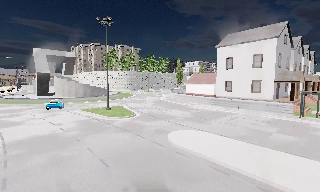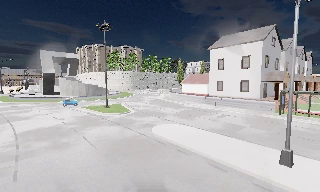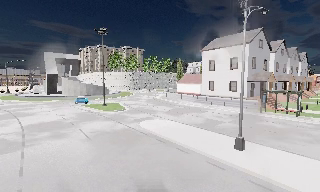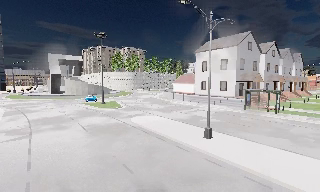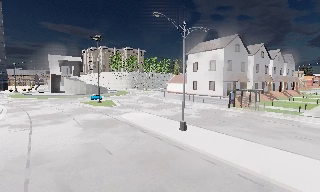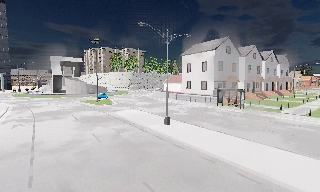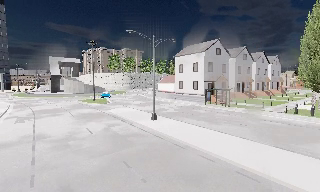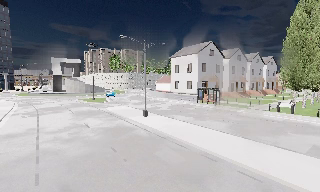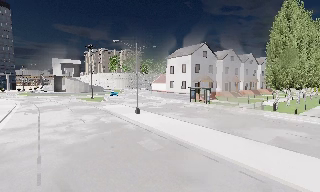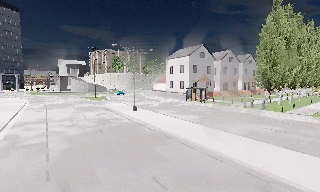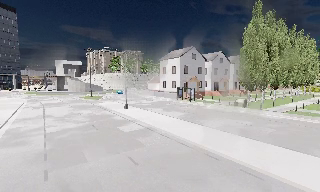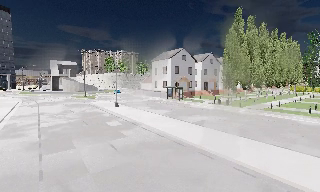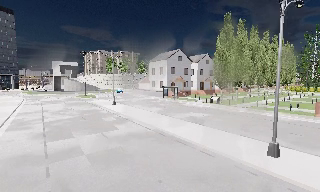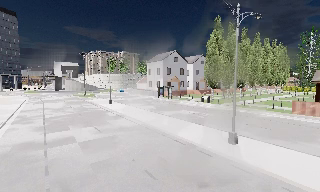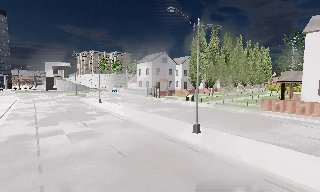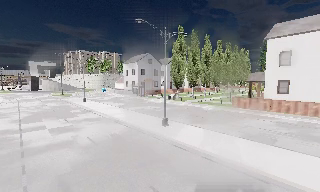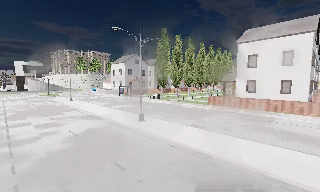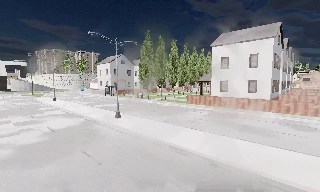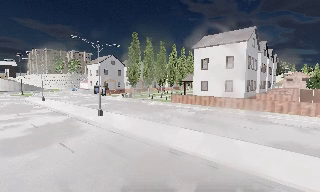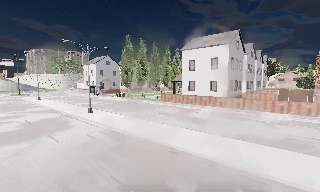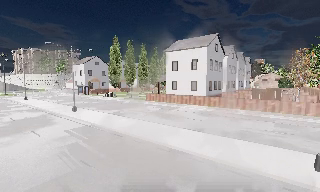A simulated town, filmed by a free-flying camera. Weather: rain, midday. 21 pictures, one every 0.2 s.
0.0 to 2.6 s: The camera travels backward and to its right, about 30 m, so what stands in front gets smaller.
2.6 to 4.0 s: The camera pans to its right, which is clockwise from overhead, by about 15 degrees. It travels backward and to its right, about 16 m, so what stands in front gets smaller.
The film runs forward here.
